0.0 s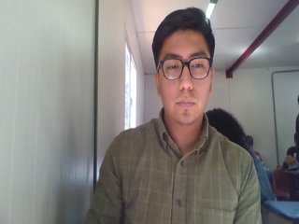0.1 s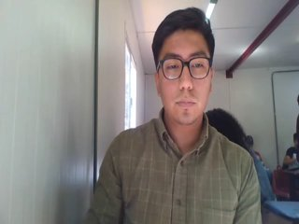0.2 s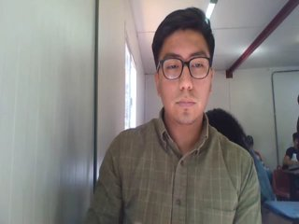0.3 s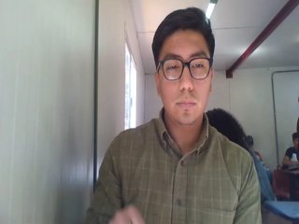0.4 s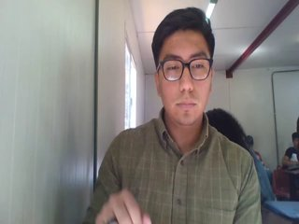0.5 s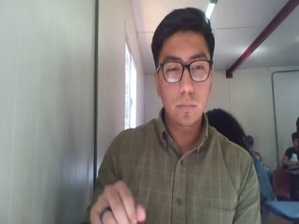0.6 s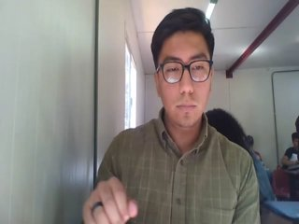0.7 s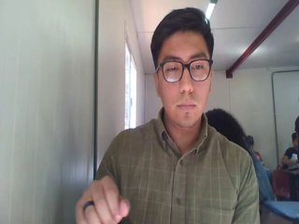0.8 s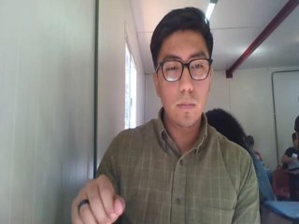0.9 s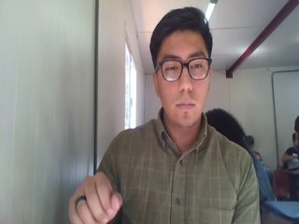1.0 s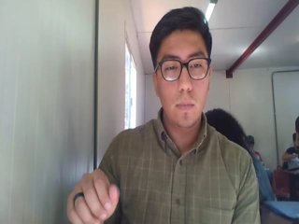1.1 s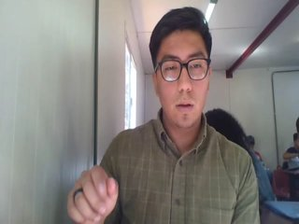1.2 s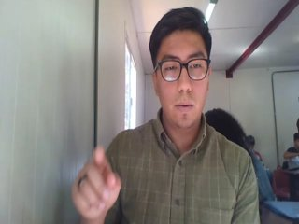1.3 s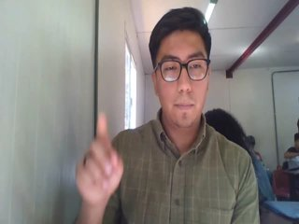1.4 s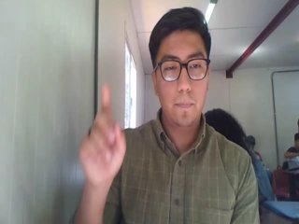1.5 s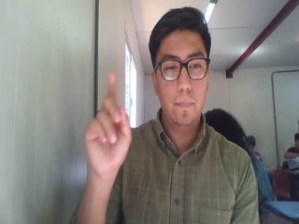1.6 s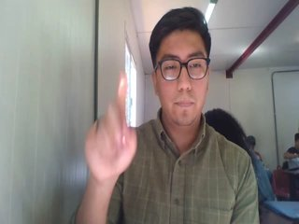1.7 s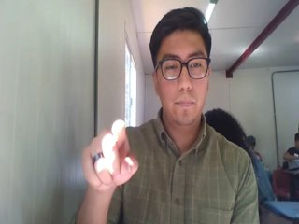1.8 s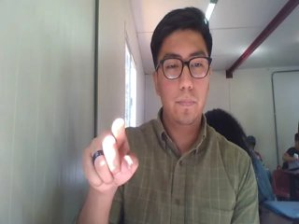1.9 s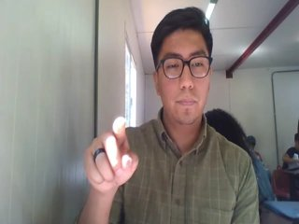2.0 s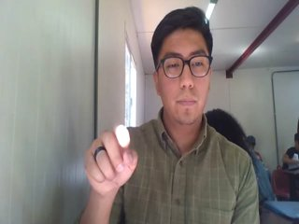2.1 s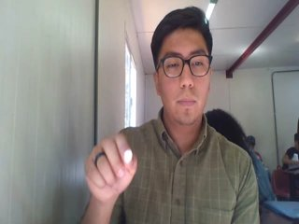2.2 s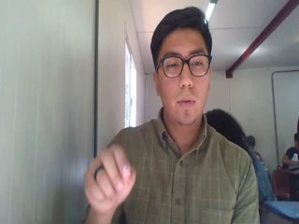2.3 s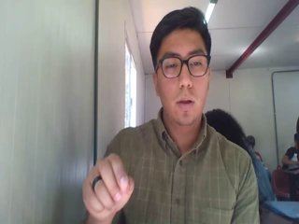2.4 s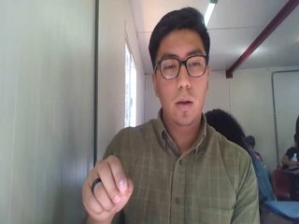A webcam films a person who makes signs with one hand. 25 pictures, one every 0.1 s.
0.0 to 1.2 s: Non-gesture.
1.3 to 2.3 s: Click with one finger.
